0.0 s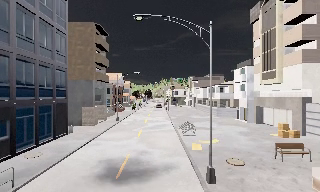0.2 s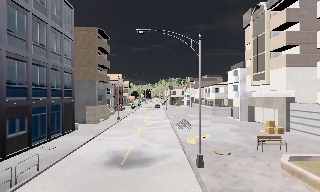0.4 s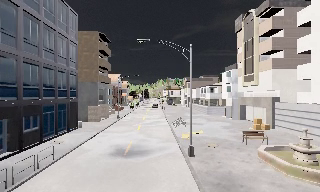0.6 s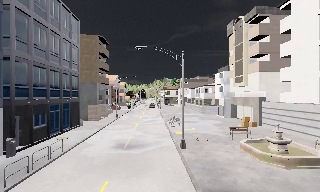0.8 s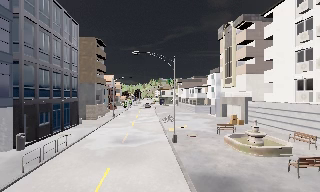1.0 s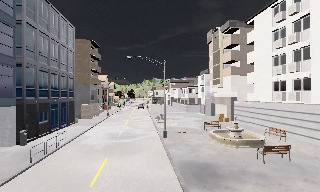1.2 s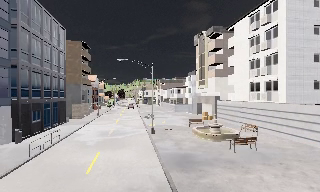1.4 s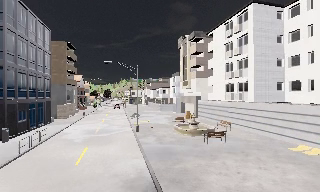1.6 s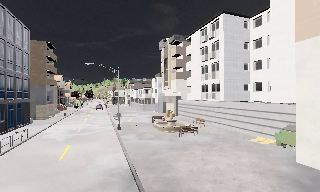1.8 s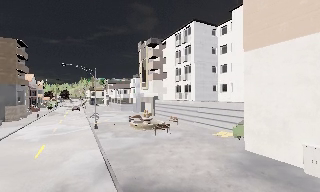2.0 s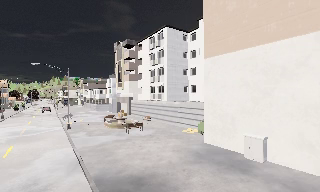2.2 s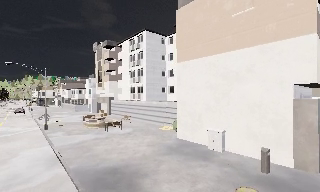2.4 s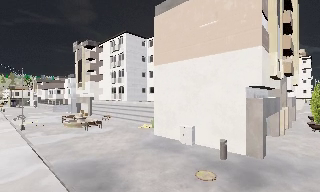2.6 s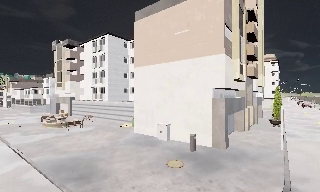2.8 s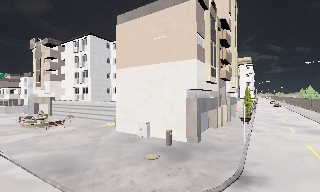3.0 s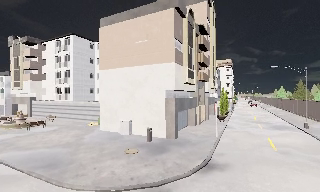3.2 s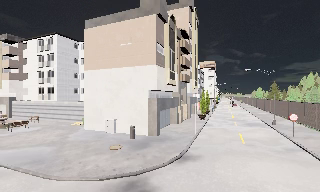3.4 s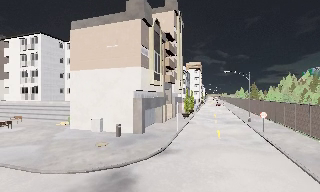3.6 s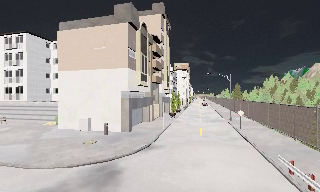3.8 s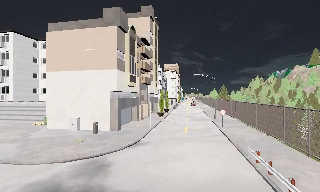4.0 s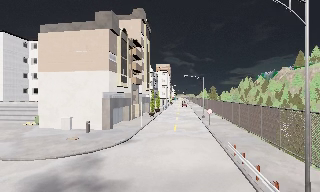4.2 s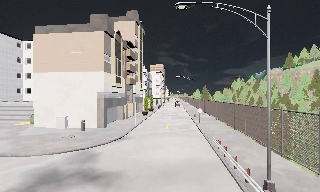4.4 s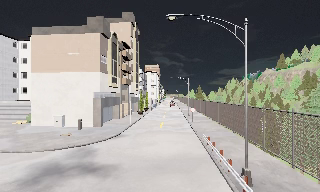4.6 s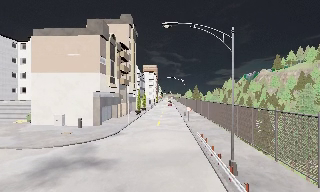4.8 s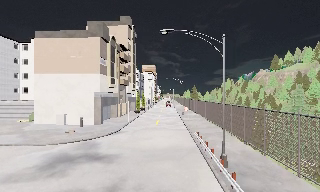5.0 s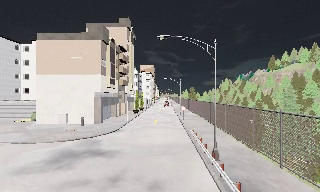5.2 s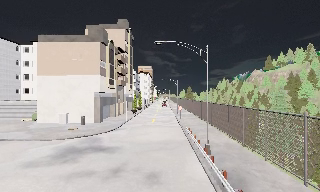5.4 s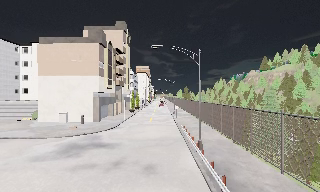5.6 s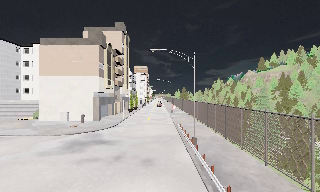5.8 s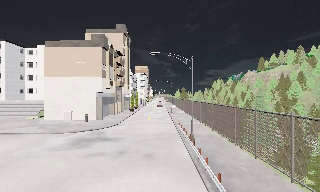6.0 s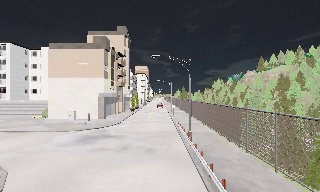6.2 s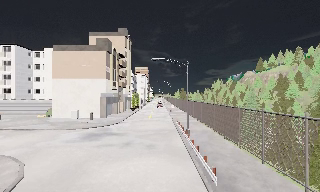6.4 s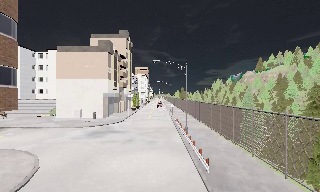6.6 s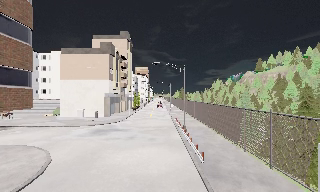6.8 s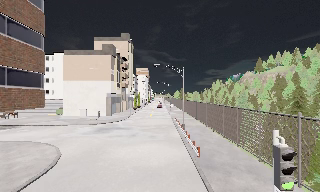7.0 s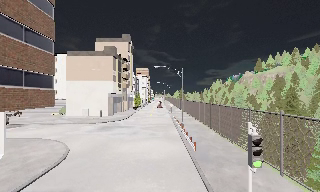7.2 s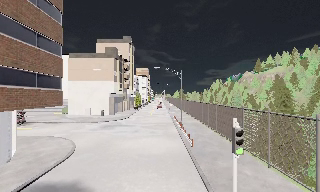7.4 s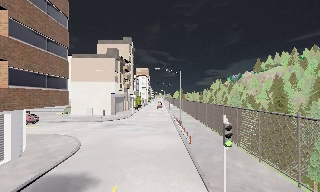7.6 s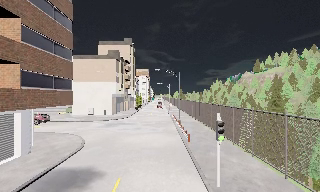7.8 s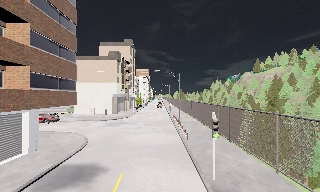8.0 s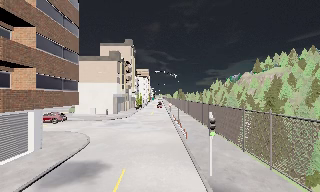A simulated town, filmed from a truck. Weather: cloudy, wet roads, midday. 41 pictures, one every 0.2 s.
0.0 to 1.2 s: The camera travels backward, about 9 m, so what stands in front gets smaller.
1.2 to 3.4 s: The camera swings to its right by about 60 degrees, and the scene slides to the left. It travels backward and to its right, about 15 m.
3.4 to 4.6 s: The camera swings to its right by about 15 degrees, and the scene slides to the left. It travels backward, about 6 m, so what stands in front gets smaller.
4.6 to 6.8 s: The camera travels backward, about 11 m, so what stands in front gets smaller.
6.8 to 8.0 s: The camera travels backward, about 4.5 m, so what stands in front gets smaller. It loses speed.
The film runs backward here.
